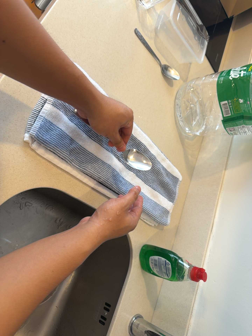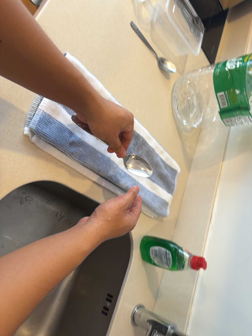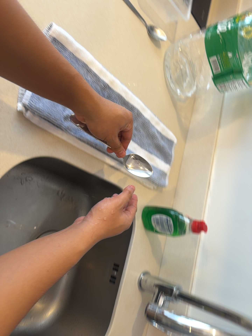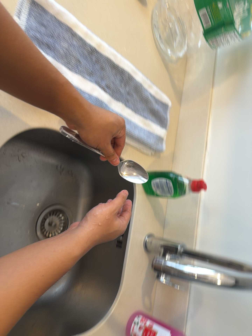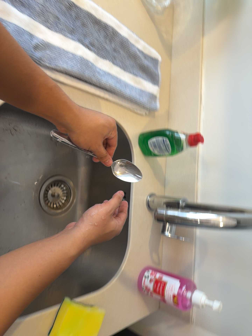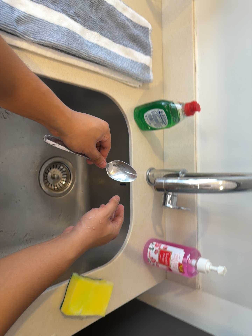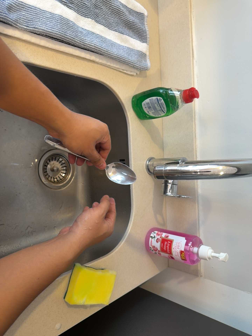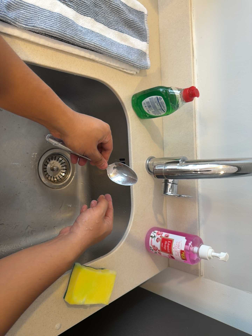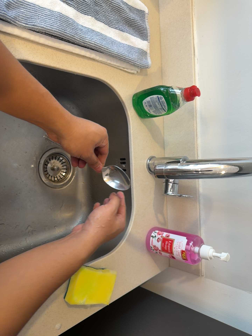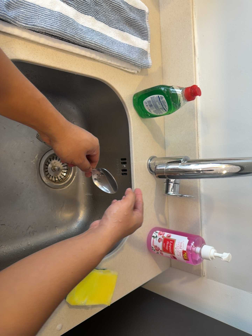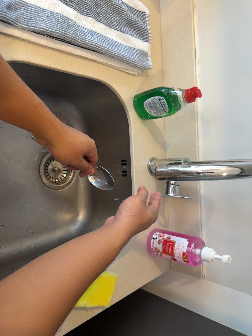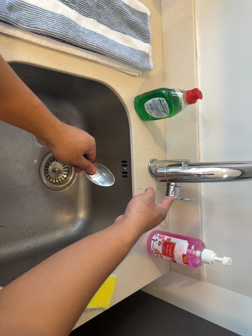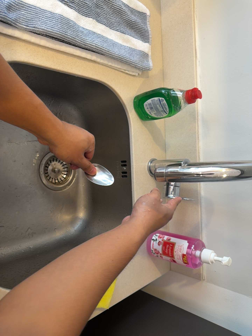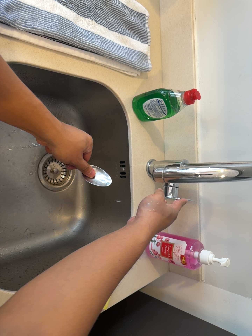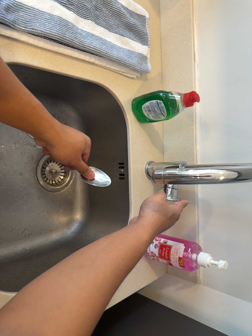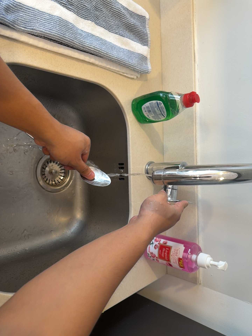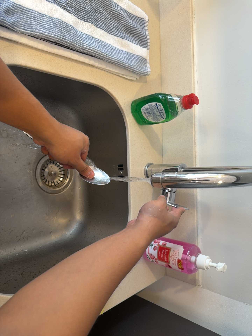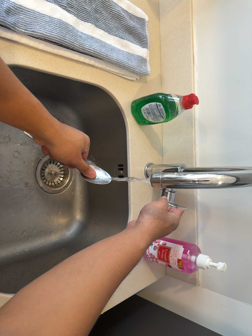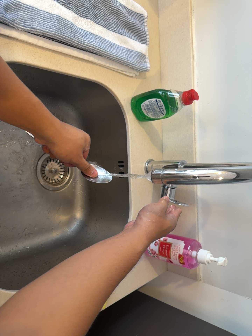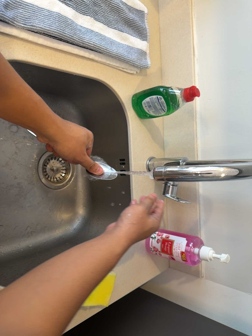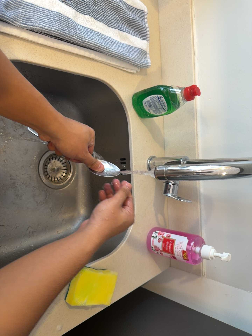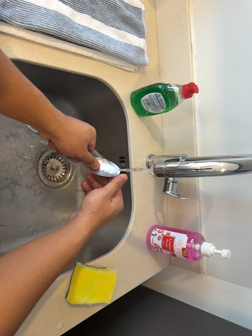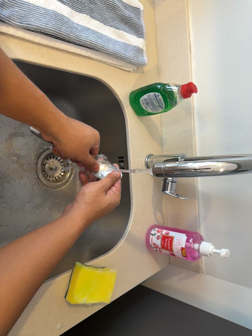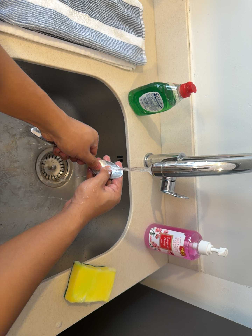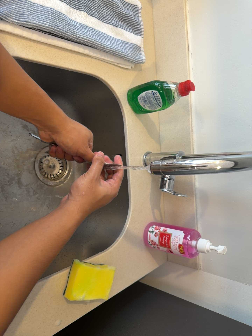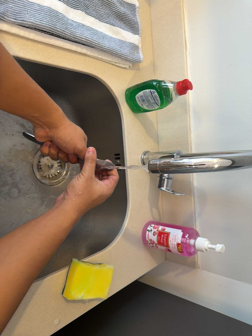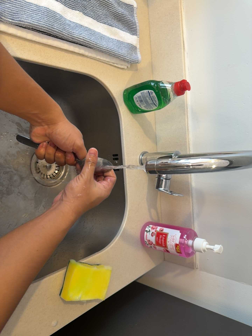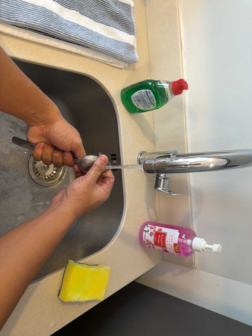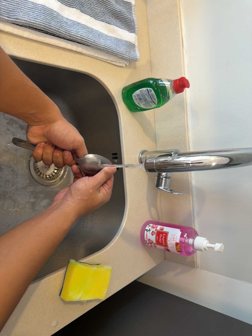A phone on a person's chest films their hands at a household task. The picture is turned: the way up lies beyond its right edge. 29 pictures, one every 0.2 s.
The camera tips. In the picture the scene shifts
upward.
The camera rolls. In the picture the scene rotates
counterclockwise.
0.0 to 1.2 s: The camera travels toward the bottom of its view, about 10 cm, so close, fixed things drift upward. Its aim tips toward the bottom of its view by about 25 degrees, and the scene shifts upward. It rolls about its line of sight by about 25 degrees, and the scene rotates counterclockwise.
1.2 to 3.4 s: The camera keeps its place and its aim.
3.4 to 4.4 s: The camera shifts only a little, or ends up much as it began.
4.4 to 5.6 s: The camera keeps its place and its aim.
The film runs backward here.
